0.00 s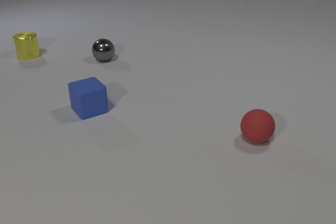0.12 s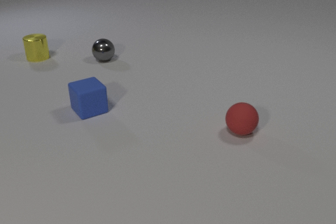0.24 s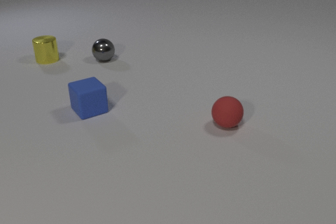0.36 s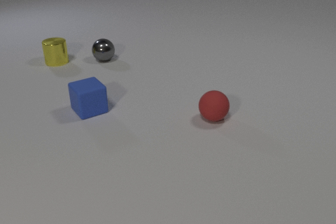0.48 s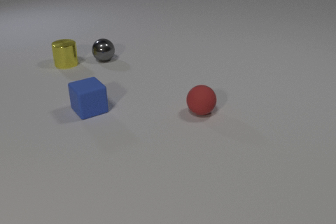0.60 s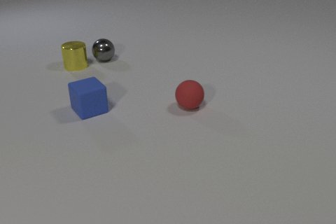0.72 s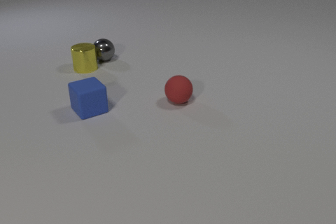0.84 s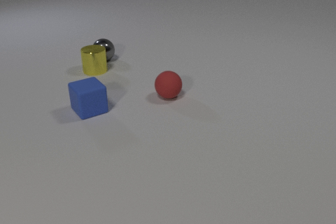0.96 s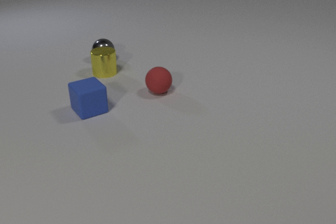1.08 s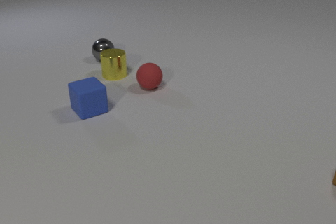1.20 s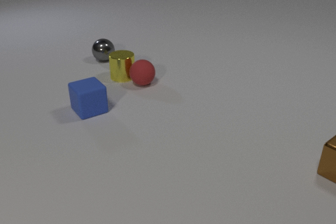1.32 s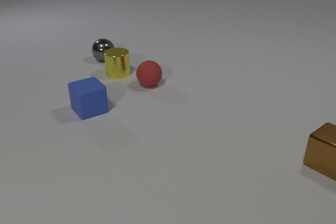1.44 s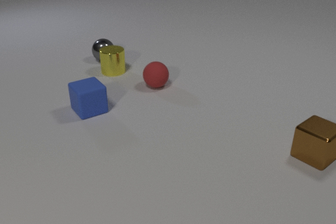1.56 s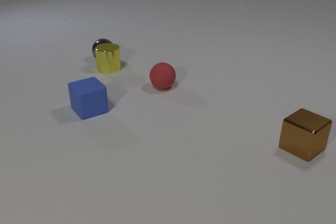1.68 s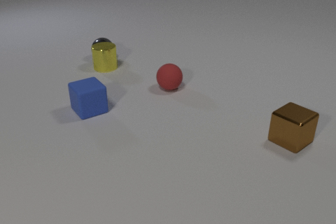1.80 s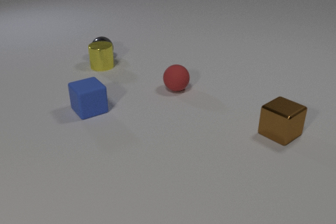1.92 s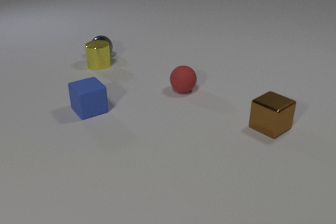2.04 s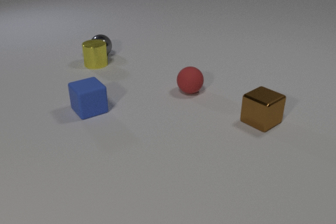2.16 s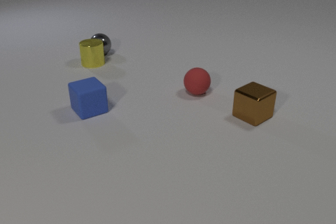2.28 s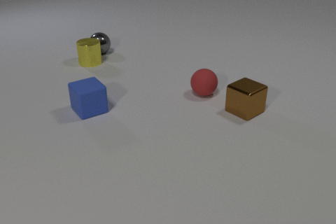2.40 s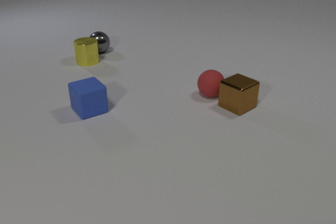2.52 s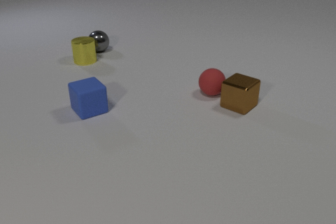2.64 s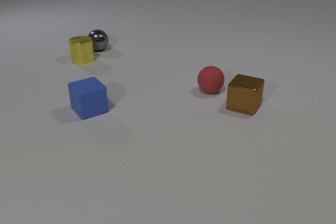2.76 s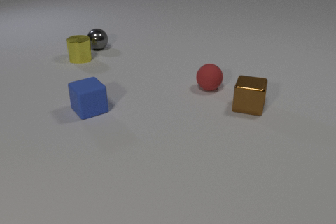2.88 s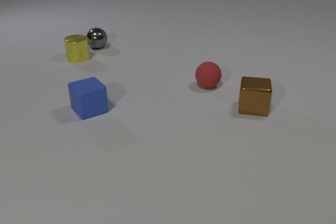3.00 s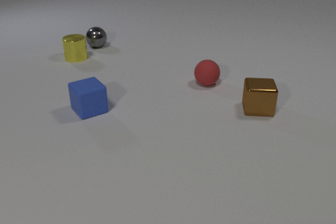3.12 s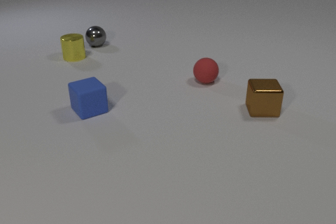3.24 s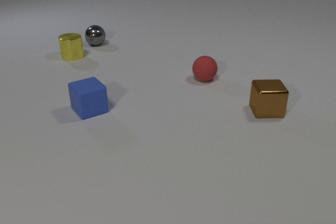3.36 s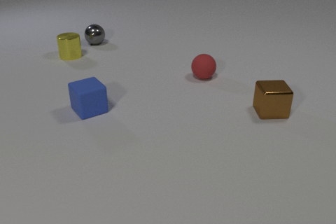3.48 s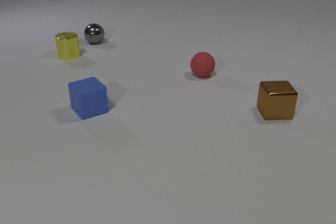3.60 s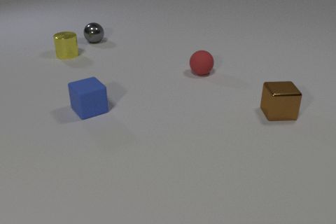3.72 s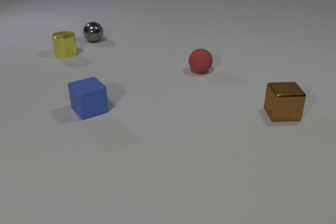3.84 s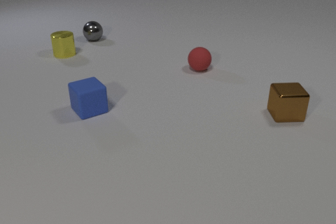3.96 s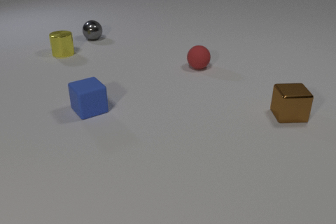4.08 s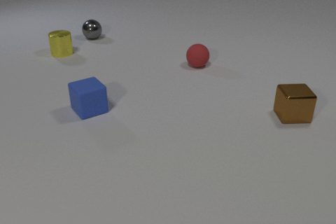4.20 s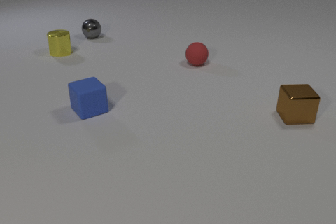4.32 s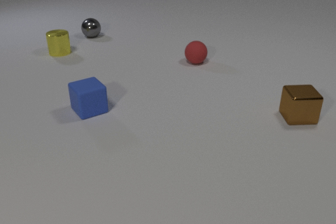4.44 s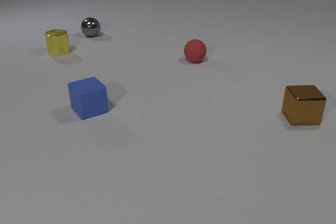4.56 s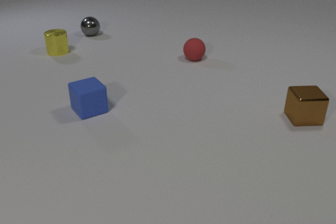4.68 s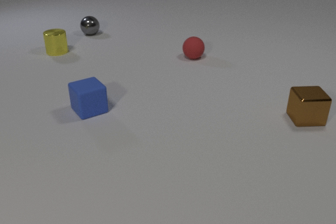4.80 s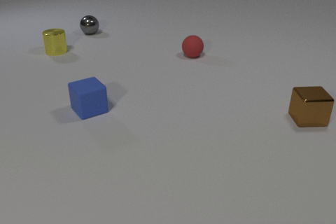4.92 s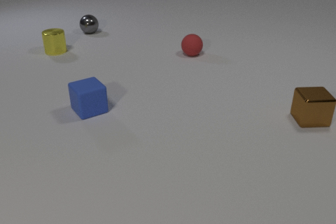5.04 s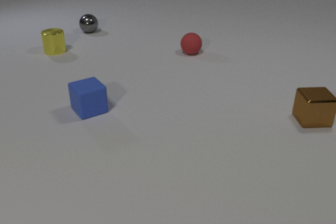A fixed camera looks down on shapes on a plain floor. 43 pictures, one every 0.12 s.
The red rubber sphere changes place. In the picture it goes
away from the camera.
The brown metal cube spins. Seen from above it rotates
counterclockwise.
0.00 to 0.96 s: The yellow metal cylinder slides to the right and toward the camera. The red rubber sphere rolls to the left and away from the camera.
0.96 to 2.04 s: The yellow metal cylinder slides away from the camera. The red rubber sphere rolls to the right. The brown metal cube comes in at the right edge, slides to the left and away from the camera. The gray metal sphere rolls away from the camera. The yellow metal cylinder and the red rubber sphere collide. The yellow metal cylinder and the gray metal sphere collide.
2.04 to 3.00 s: The yellow metal cylinder slides away from the camera and to the left. The red rubber sphere rolls away from the camera and to the right. The brown metal cube slides away from the camera, spins so that its near face slides to the right, counterclockwise seen from above. The gray metal sphere rolls away from the camera. The red rubber sphere and the brown metal cube collide.
3.00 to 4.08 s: The yellow metal cylinder slides away from the camera and to the left. The red rubber sphere rolls away from the camera. The brown metal cube slides to the right. The gray metal sphere rolls away from the camera.
4.08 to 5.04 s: The yellow metal cylinder slides away from the camera and to the left. The red rubber sphere rolls away from the camera. The brown metal cube slides to the right. The gray metal sphere rolls away from the camera.
What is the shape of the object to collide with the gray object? cylinder.
How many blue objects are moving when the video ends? 0.
What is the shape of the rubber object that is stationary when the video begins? cube.
